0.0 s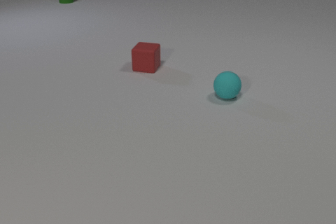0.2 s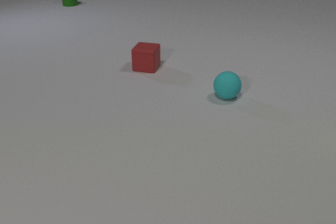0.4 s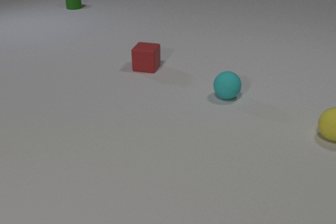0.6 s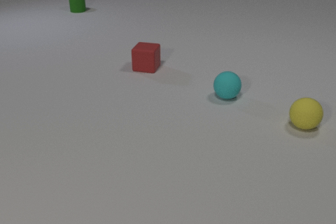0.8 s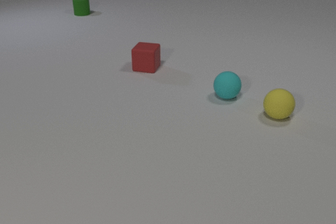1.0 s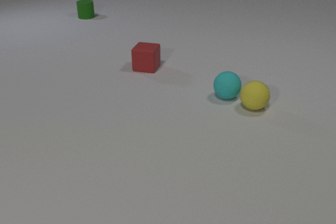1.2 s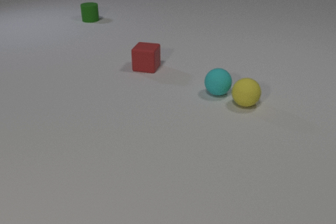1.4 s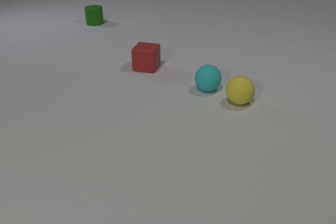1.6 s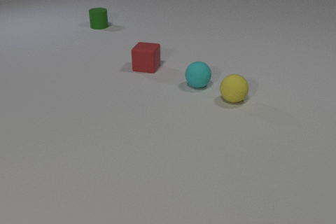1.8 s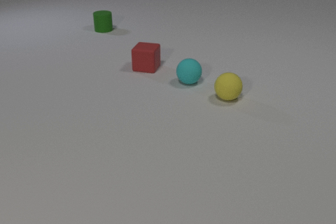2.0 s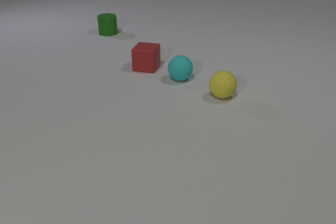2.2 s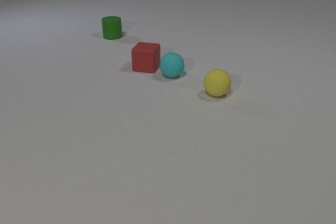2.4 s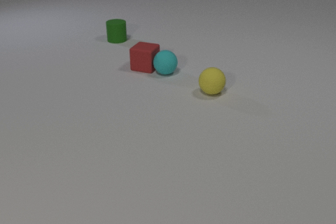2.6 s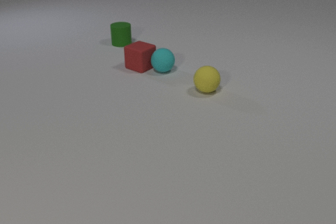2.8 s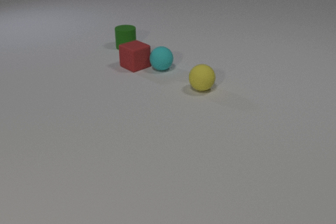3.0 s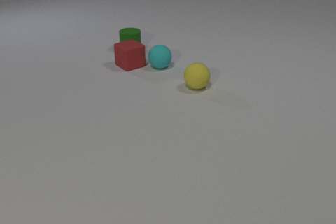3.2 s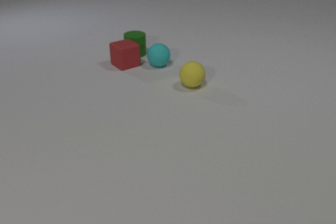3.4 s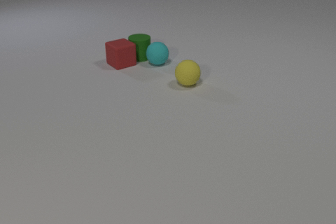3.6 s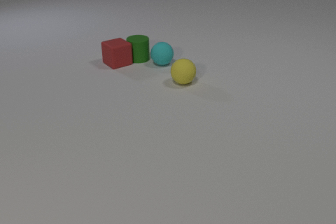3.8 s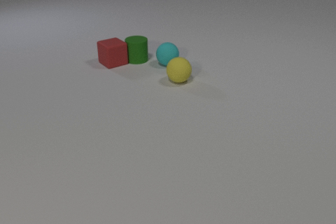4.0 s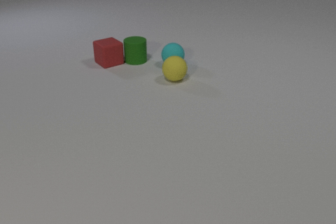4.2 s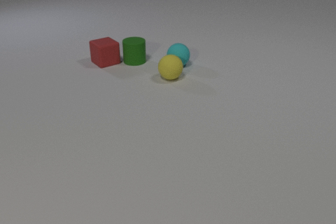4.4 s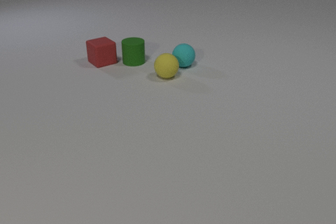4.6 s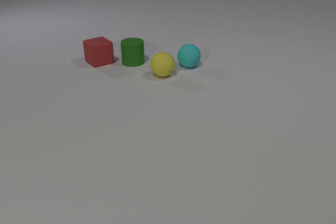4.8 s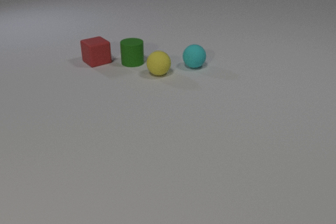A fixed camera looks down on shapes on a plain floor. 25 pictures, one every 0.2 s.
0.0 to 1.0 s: The yellow rubber sphere comes in at the right edge, rolls to the left and away from the camera. The green rubber cylinder slides toward the camera.
1.0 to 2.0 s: The yellow rubber sphere rolls to the left and away from the camera. The cyan rubber sphere rolls to the left and away from the camera. The green rubber cylinder slides toward the camera. The yellow rubber sphere and the cyan rubber sphere collide.
2.0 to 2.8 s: The yellow rubber sphere rolls to the left and away from the camera. The cyan rubber sphere rolls away from the camera and to the left. The green rubber cylinder slides toward the camera and to the right. The red rubber cube slides to the left and away from the camera, spins so that its near face slides to the left, clockwise seen from above. The cyan rubber sphere and the red rubber cube collide.
2.8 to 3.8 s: The yellow rubber sphere rolls to the left and away from the camera. The cyan rubber sphere rolls away from the camera and to the right. The green rubber cylinder slides toward the camera. The red rubber cube slides to the left and away from the camera. The cyan rubber sphere and the green rubber cylinder collide. The green rubber cylinder and the red rubber cube collide.
3.8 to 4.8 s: The yellow rubber sphere rolls to the left and away from the camera. The cyan rubber sphere rolls to the right. The green rubber cylinder slides toward the camera. The red rubber cube slides to the left.
What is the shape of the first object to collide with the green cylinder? sphere.
Are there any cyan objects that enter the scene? no.
What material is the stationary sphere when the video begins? rubber.
